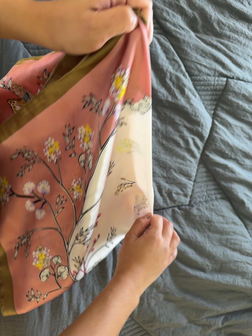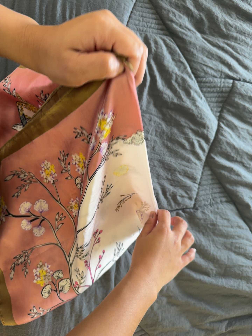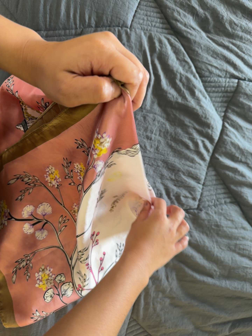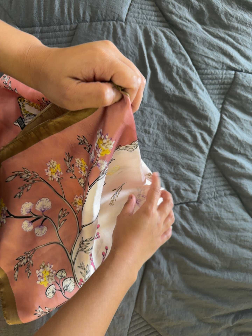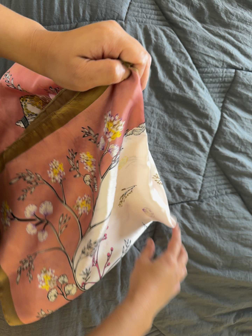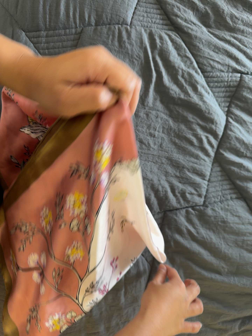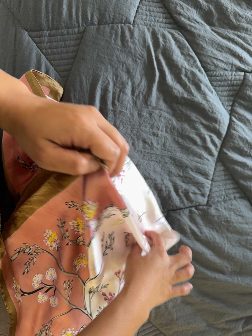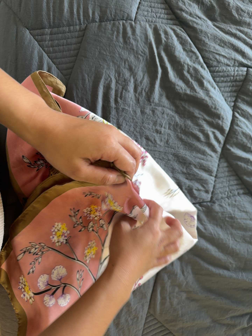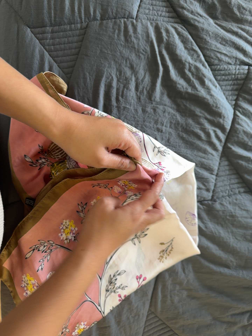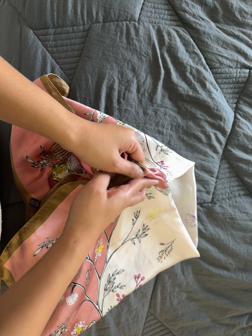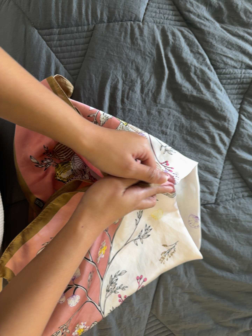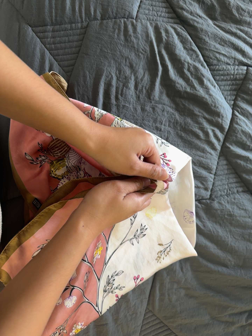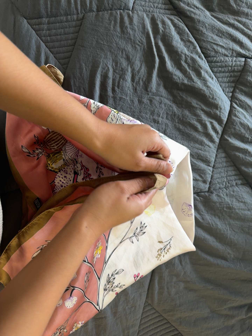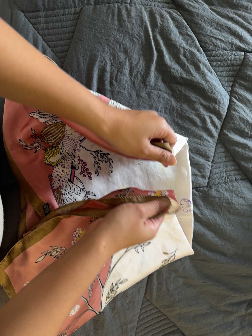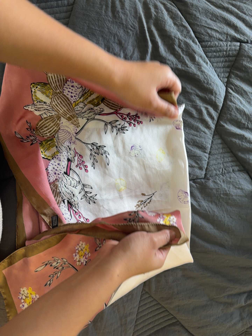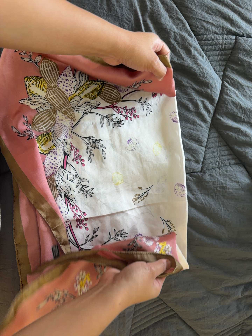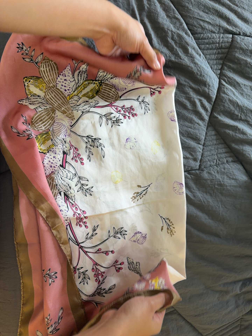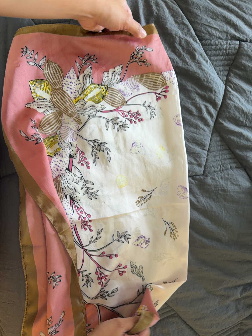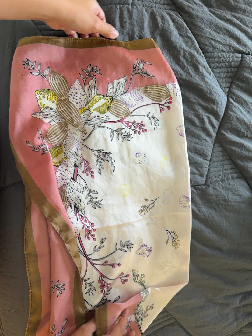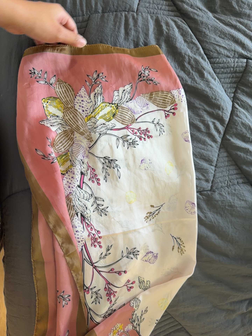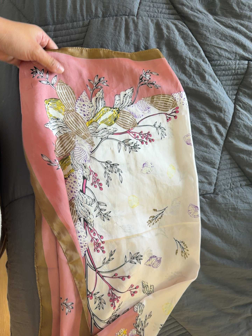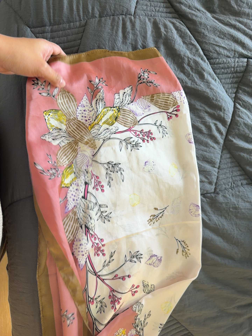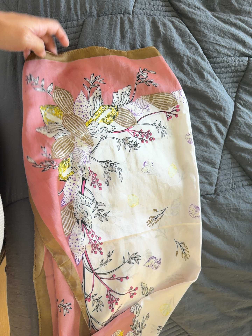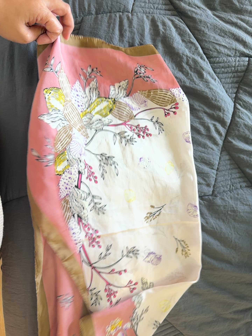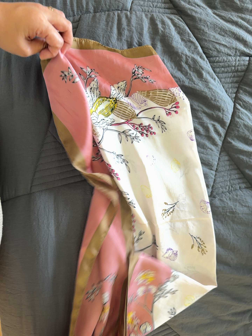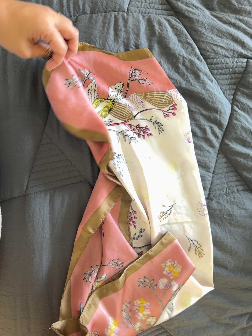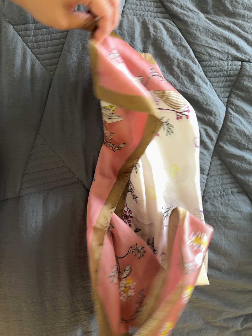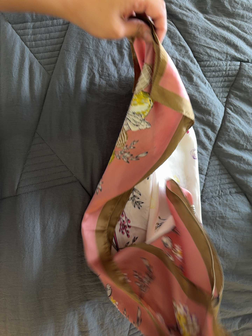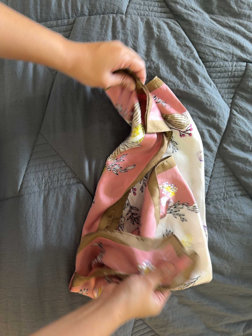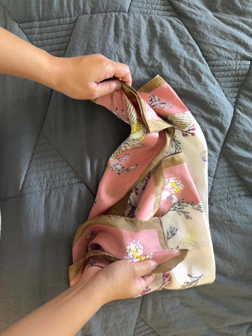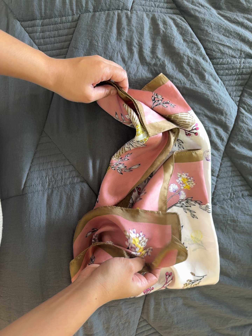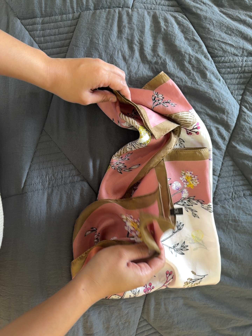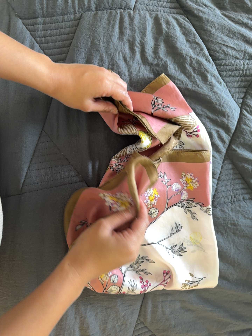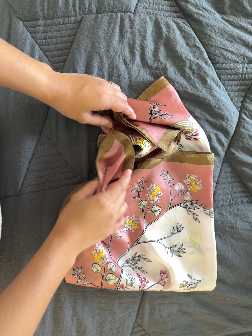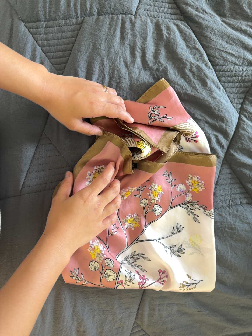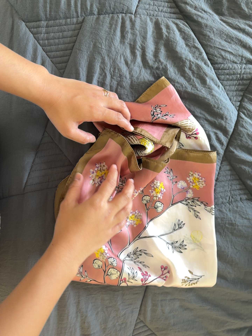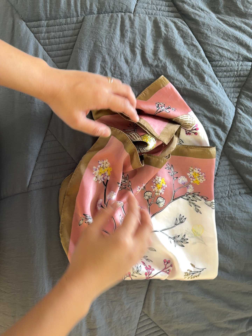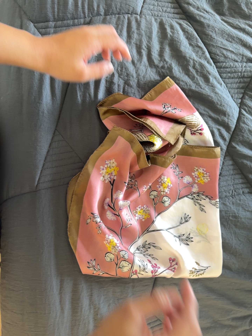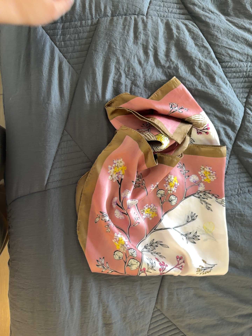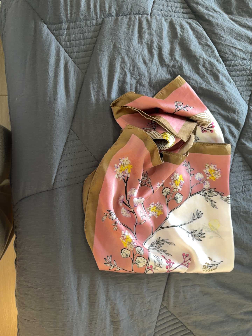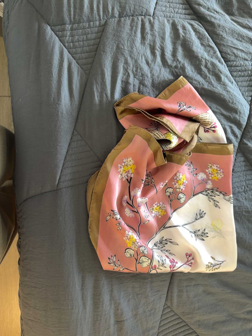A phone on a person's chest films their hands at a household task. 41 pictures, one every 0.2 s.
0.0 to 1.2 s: The camera shifts only a little, or ends up much as it began.
1.2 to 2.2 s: The camera keeps its place and its aim.
2.2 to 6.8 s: The camera shifts only a little, or ends up much as it began.
6.8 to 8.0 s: The camera travels to its left, about 7 cm, so close, fixed things drift to the right.
The film runs backward here.
